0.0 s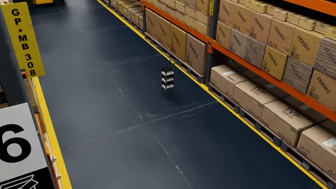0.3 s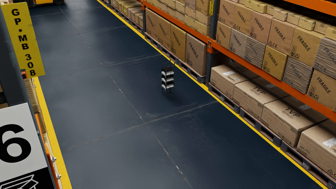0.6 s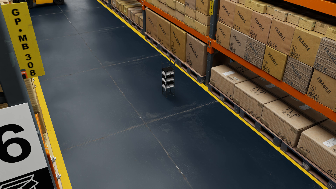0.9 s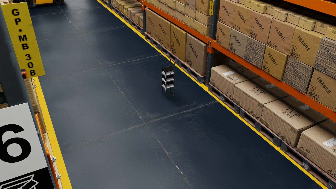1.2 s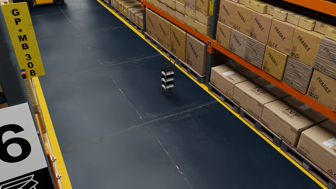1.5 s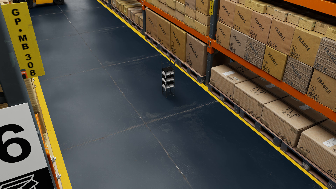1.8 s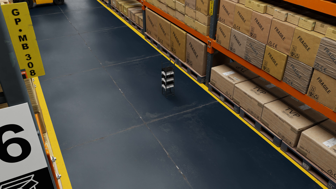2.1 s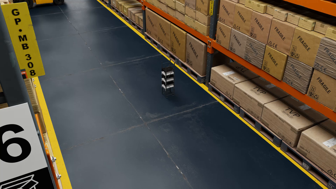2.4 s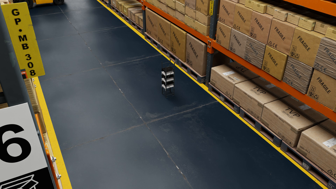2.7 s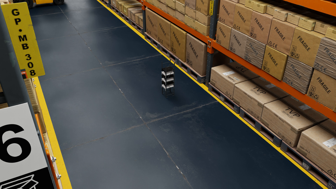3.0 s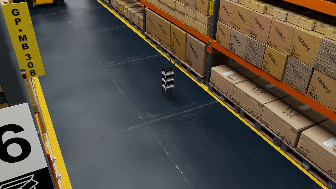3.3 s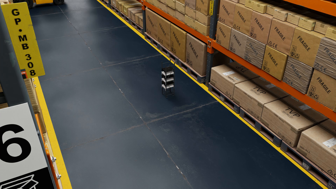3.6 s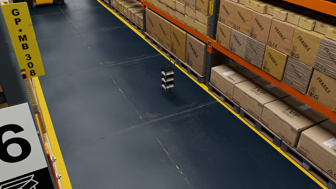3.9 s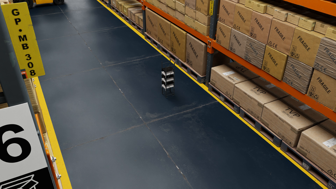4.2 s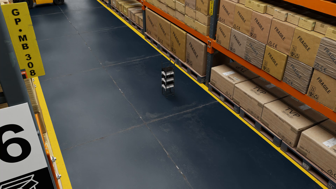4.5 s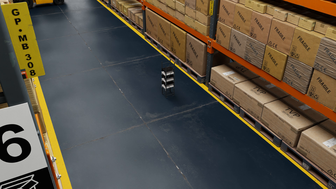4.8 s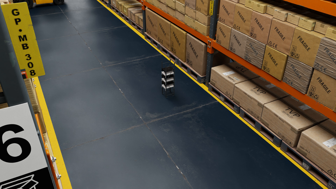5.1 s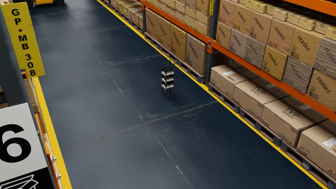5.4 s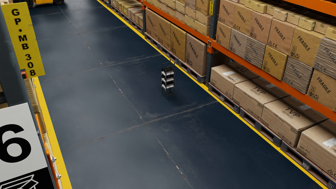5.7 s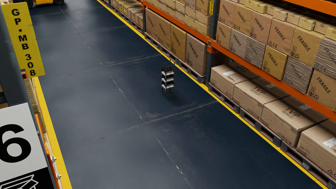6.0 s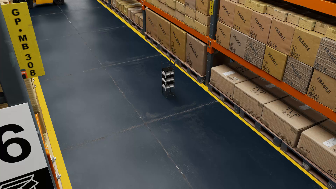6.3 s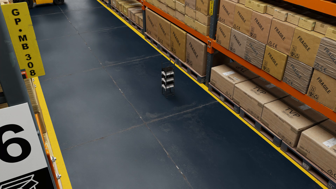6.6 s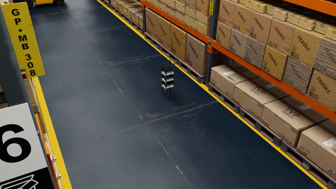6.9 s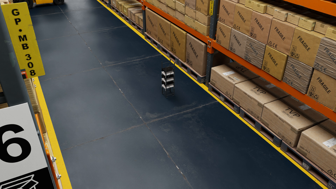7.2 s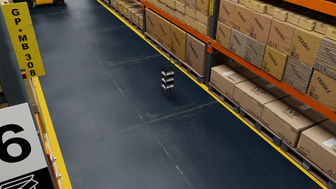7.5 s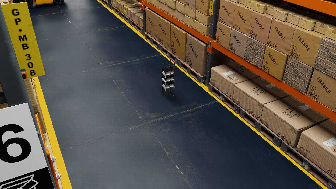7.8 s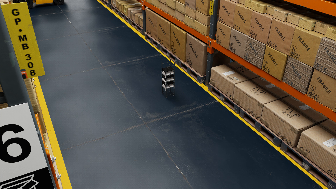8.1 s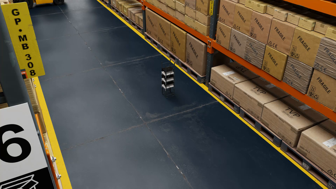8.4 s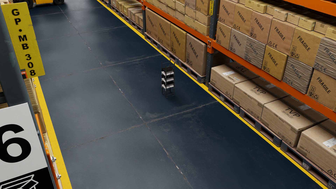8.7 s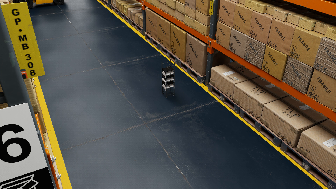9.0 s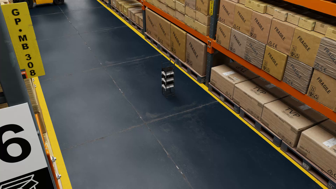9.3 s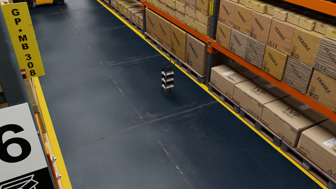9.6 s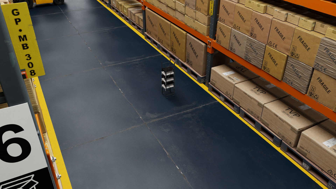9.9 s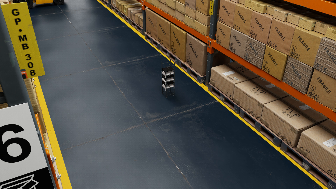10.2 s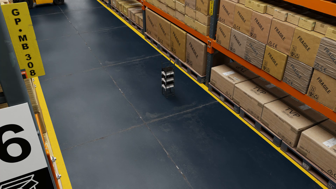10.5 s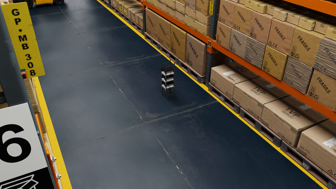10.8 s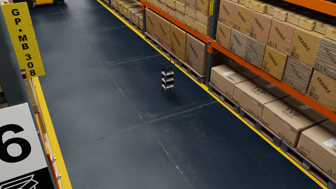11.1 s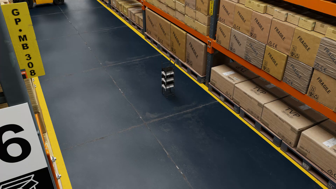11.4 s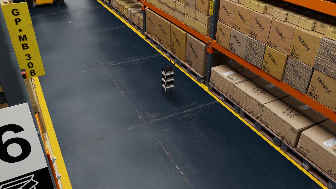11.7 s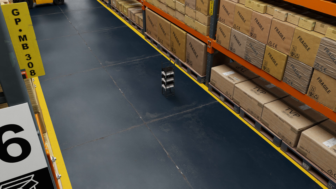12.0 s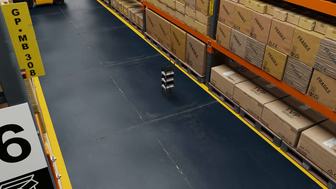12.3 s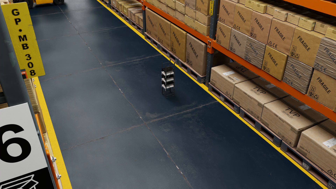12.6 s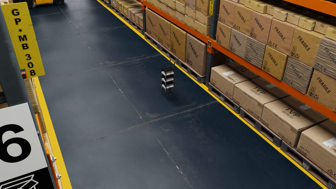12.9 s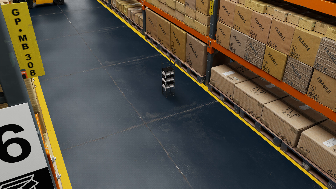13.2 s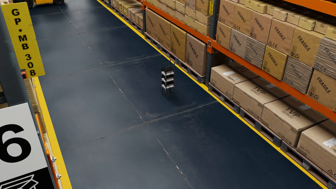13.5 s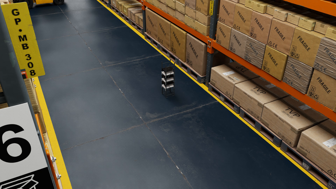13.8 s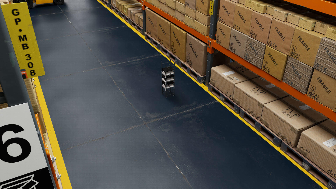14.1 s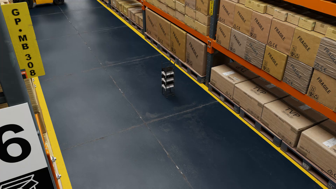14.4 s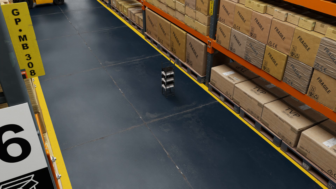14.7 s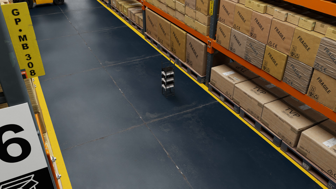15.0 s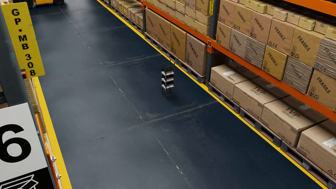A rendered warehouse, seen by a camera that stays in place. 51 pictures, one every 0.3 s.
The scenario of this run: A forklift runs into an object in its way.
